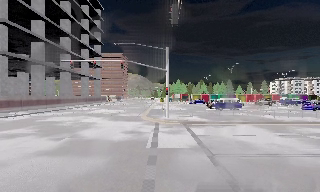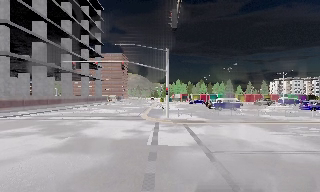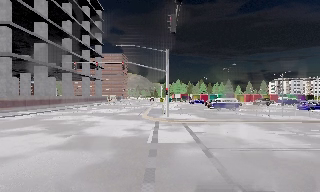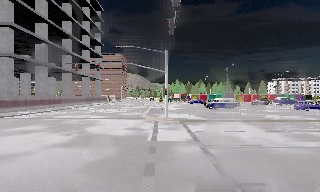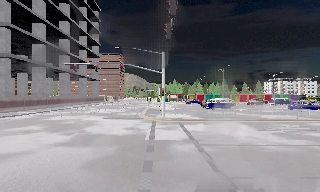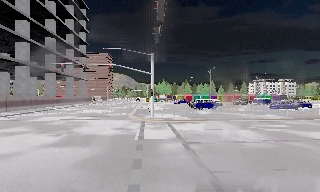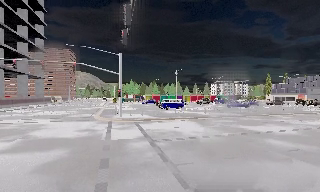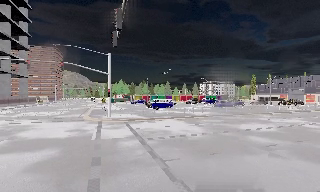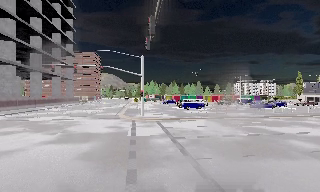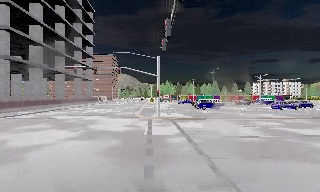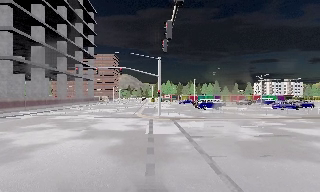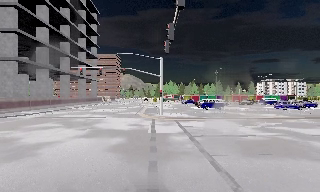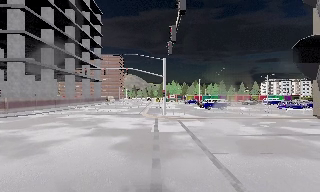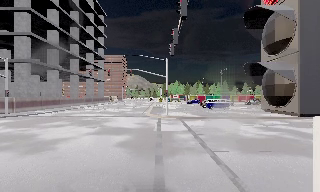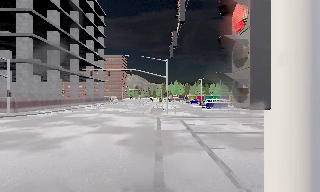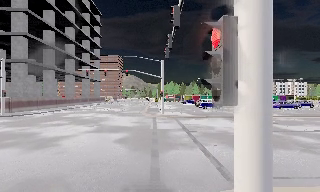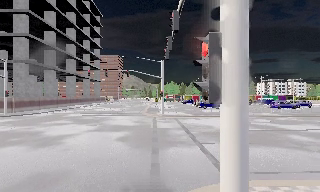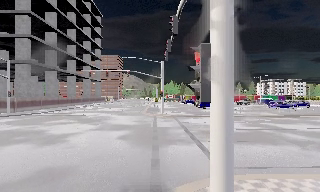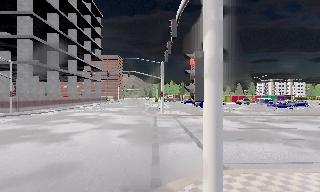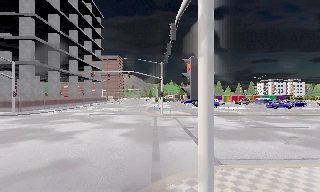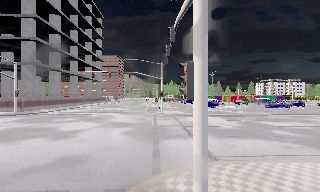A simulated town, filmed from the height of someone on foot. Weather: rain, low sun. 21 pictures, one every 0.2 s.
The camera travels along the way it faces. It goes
backward.
0.0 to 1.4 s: The camera pans to its right, which is clockwise from overhead, by about 20 degrees. It travels backward, about 3 m, so what stands in front gets smaller.
1.4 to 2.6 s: The camera pans to its left, which is counterclockwise from overhead, by about 20 degrees. It travels backward, about 1.5 m, so what stands in front gets smaller.
2.6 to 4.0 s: The camera travels backward, about 2.5 m, so what stands in front gets smaller.
The film runs backward here.
